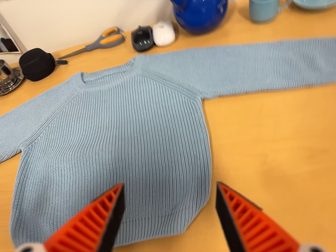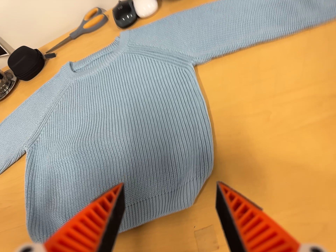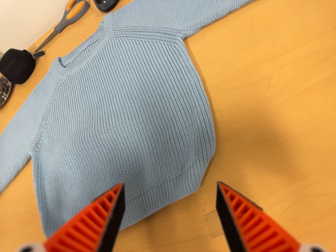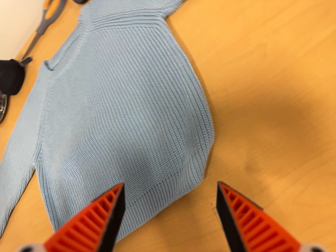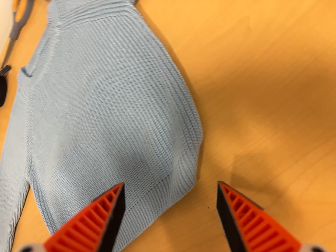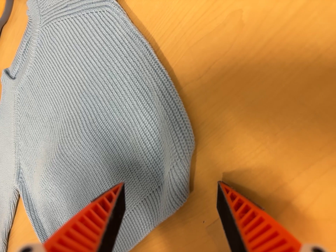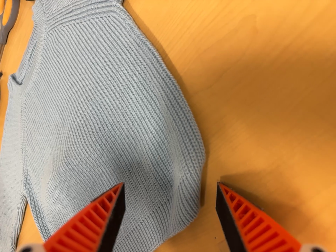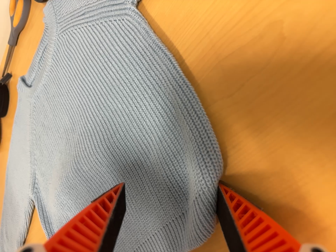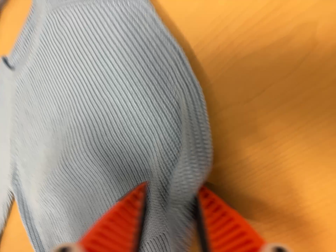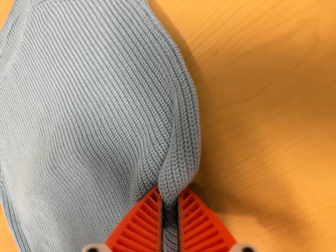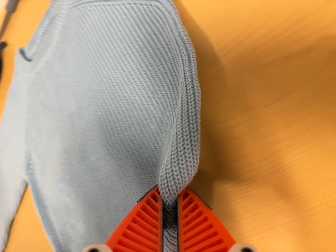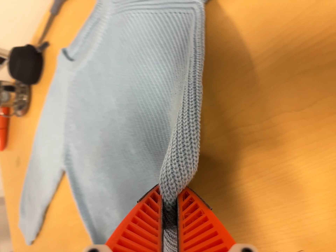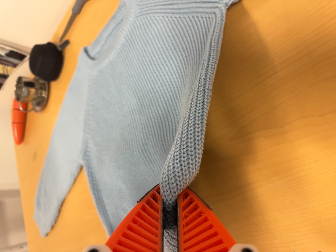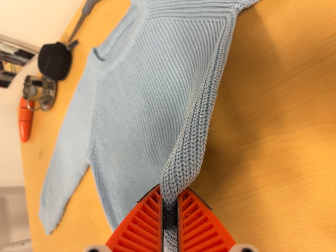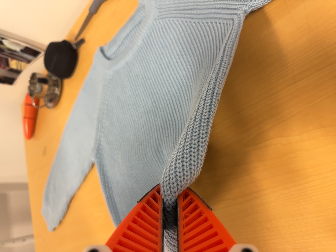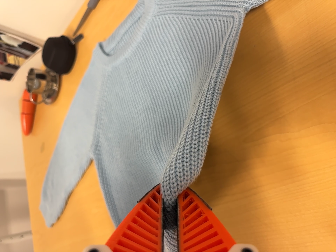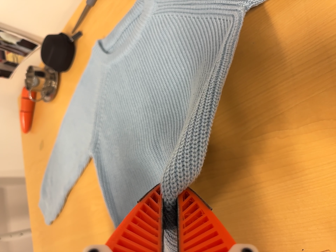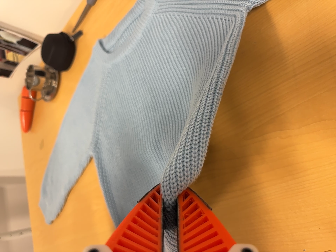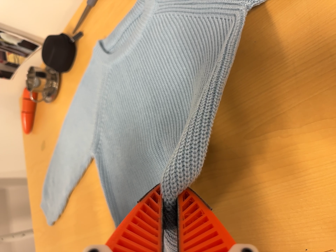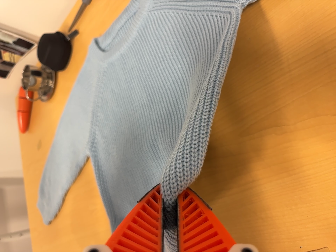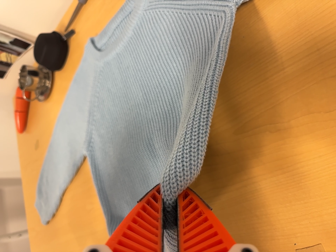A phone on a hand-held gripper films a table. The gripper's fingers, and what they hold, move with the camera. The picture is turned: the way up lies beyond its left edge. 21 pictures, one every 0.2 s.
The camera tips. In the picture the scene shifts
upward.
0.0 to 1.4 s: The camera pans to its left by about 15 degrees. It travels forward, to its right and toward the top of its view, about 20 cm, so what stands in front looms larger. Its aim tips toward the bottom of its view by about 20 degrees. It rolls about its line of sight by about 35 degrees, and the scene rotates counterclockwise.
1.4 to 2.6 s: The camera travels to its left, about 9 cm, so close, fixed things drift to the right. It rolls about its line of sight by about 10 degrees, and the scene rotates clockwise.
2.6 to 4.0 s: The camera shifts only a little, or ends up much as it began.
The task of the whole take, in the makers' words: fold up.
The film runs forward here.
